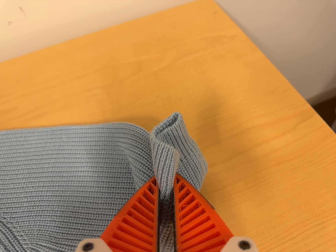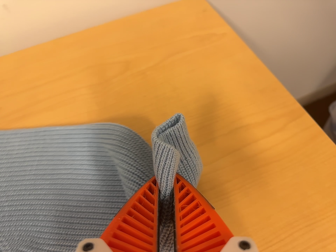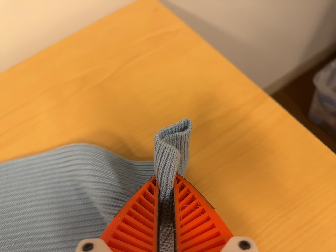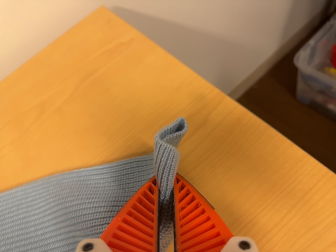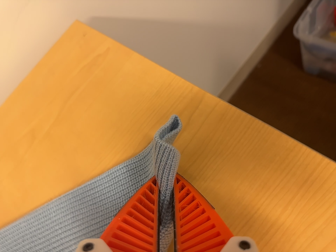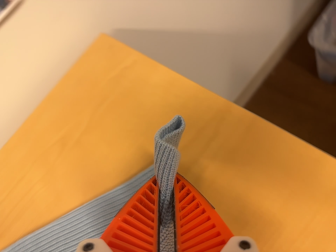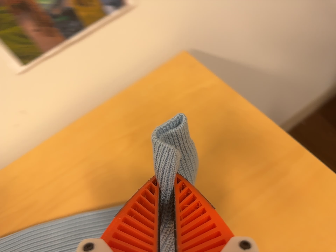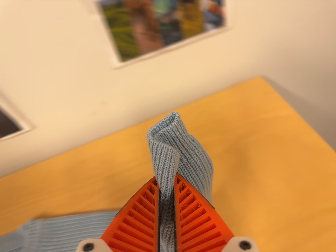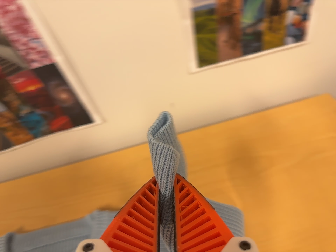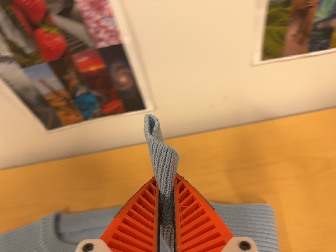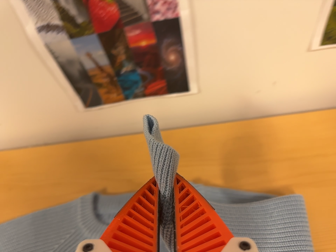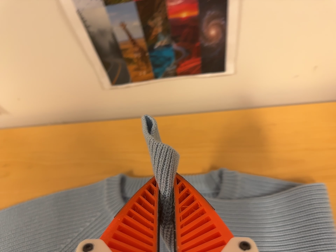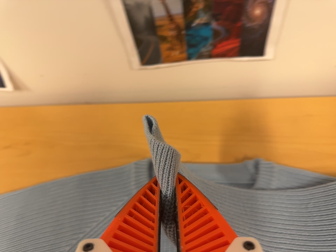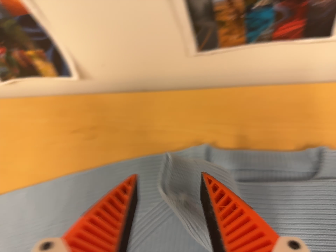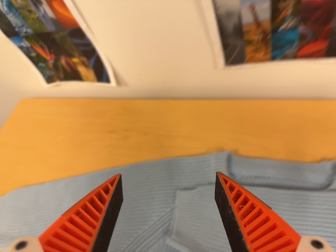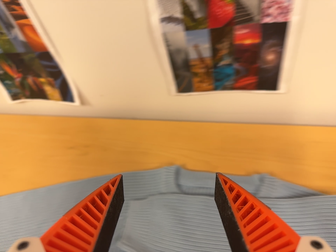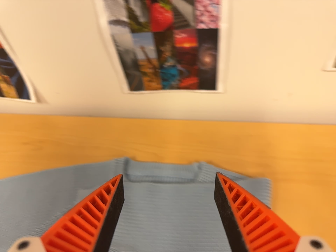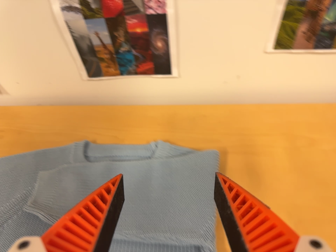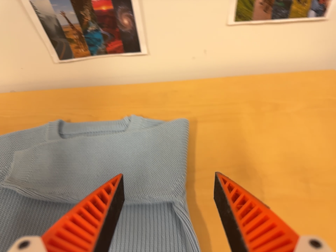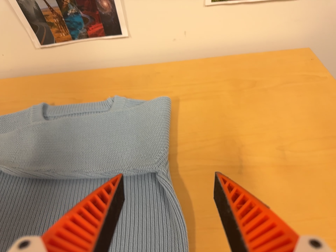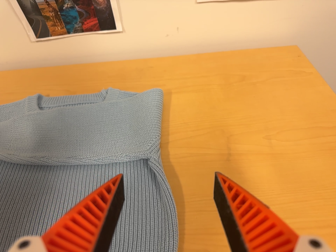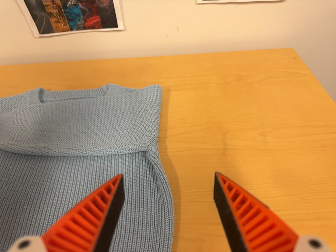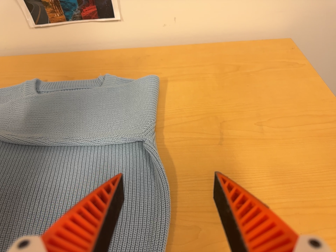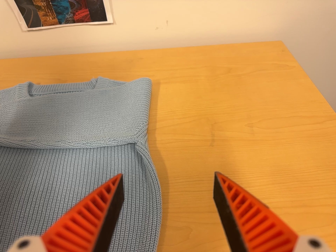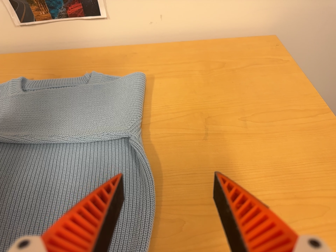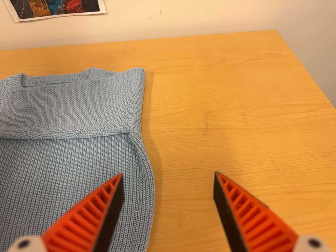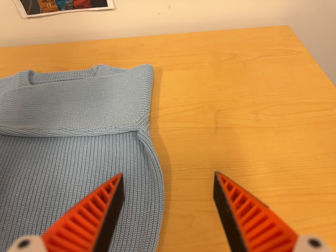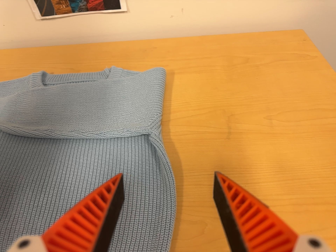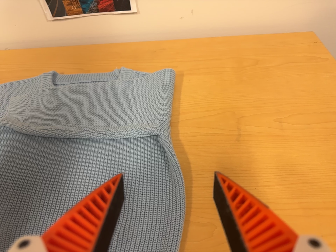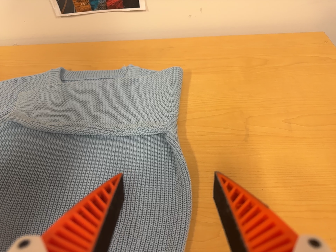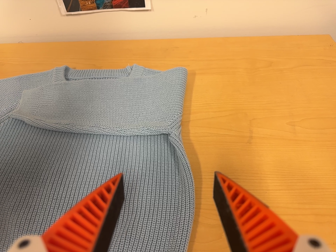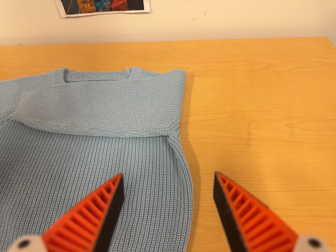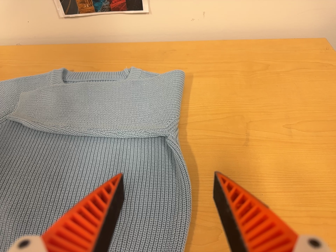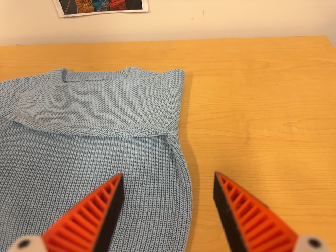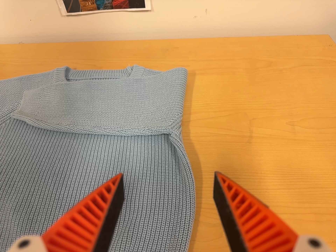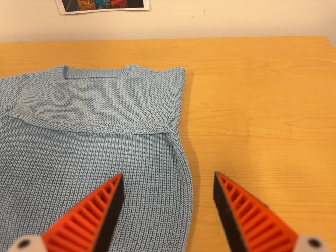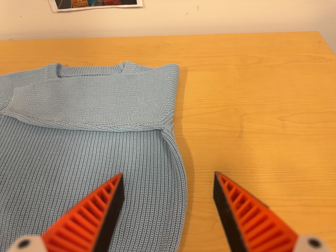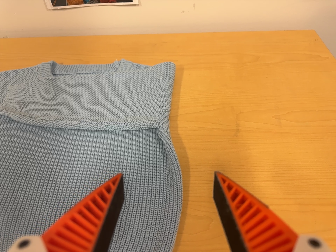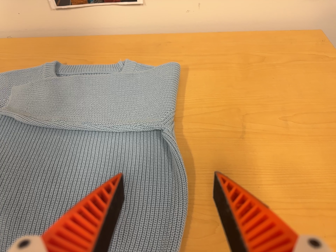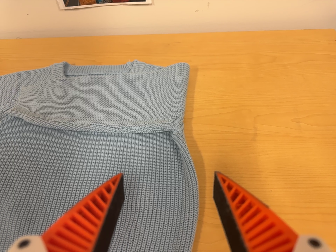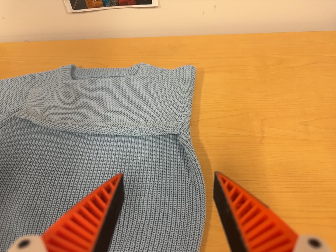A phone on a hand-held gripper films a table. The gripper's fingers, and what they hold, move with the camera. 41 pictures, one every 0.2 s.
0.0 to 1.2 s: The camera travels toward the top of its view, about 6 cm, so close, fixed things drift downward. It rolls about its line of sight by about 15 degrees, and the scene rotates counterclockwise.
1.2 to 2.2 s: The scene slides to the right, as the camera pans about 10 degrees to its left. It travels to its left, about 36 cm, so close, fixed things drift to the right. It rolls about its line of sight by about 30 degrees, and the scene rotates clockwise.
2.2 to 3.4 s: The camera travels backward and toward the bottom of its view, about 16 cm, so what stands in front gets smaller.
3.4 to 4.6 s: The camera travels toward the bottom of its view, backward and to its right, about 16 cm, so close, fixed things drift upward.
4.6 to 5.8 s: The camera shifts only a little, or ends up much as it began.
5.8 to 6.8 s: The camera keeps its place and its aim.
6.8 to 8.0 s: The camera shifts only a little, or ends up much as it began.
The film runs forward here.
